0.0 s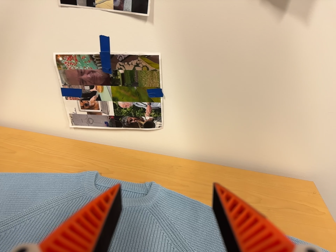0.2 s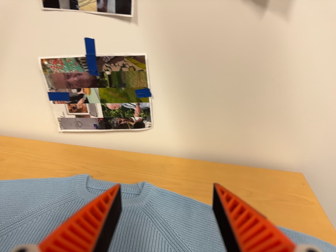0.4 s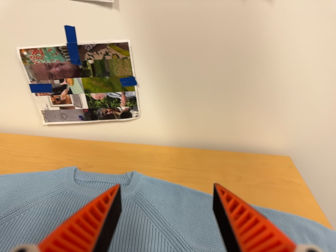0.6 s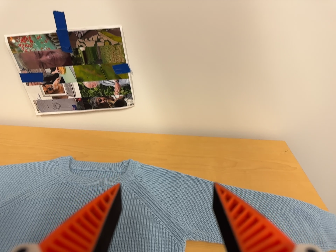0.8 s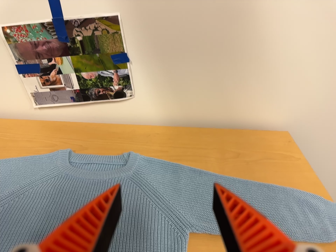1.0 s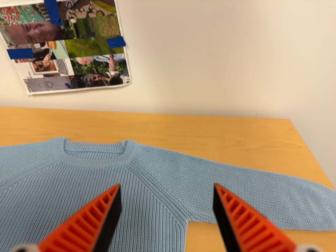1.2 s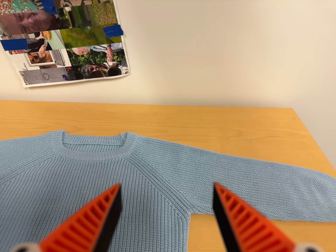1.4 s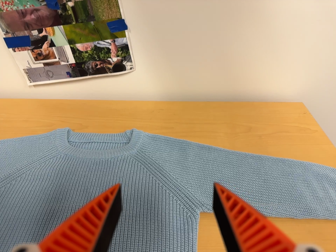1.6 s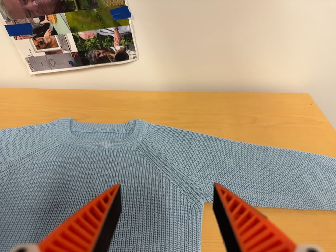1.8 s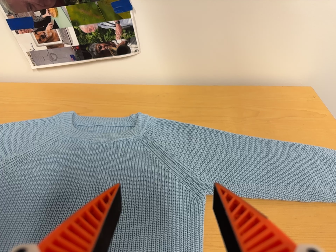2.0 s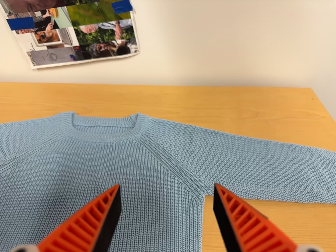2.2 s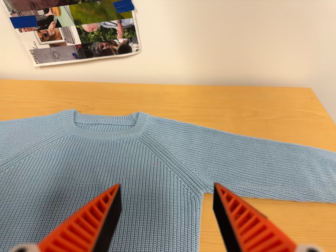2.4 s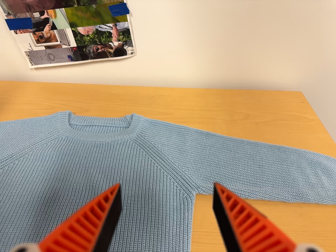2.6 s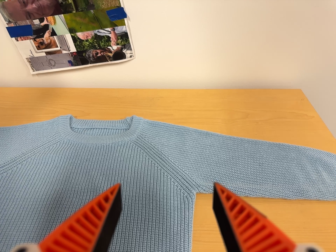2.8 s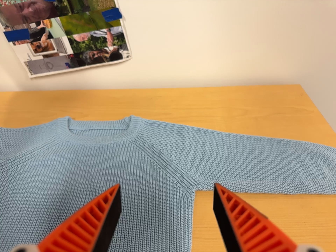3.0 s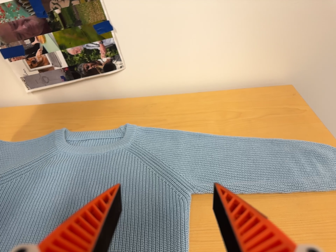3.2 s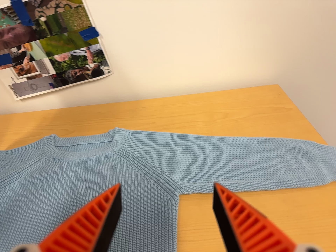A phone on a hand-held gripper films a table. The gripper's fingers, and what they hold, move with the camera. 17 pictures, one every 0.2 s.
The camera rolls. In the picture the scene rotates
counterclockwise.
0.0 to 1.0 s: The camera's aim tips toward the bottom of its view by about 10 degrees, and the scene shifts upward.
1.0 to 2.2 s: The camera shifts only a little, or ends up much as it began.
2.2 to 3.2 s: The camera travels to its right, about 6 cm, so close, fixed things drift to the left. It rolls about its line of sight by about 10 degrees, and the scene rotates counterclockwise.
The film runs forward here.
